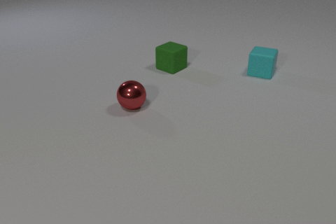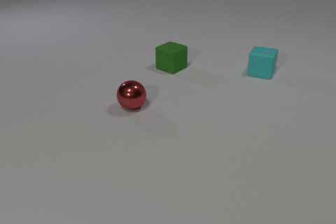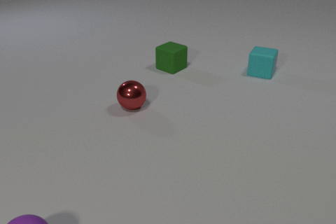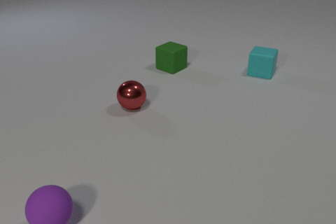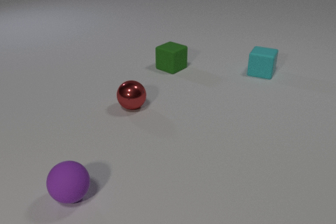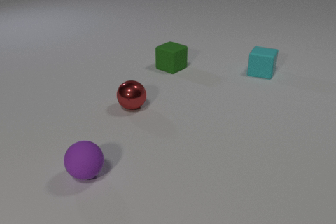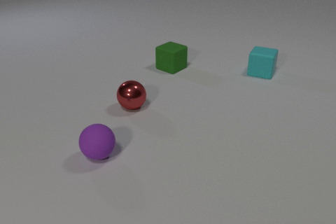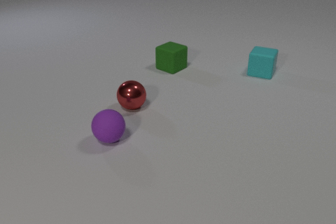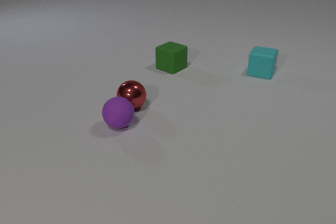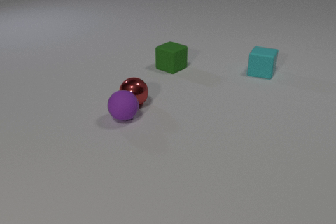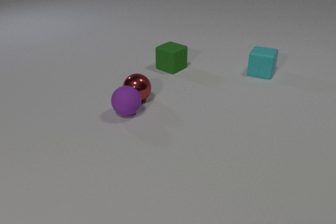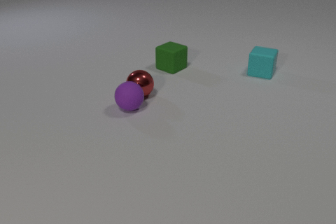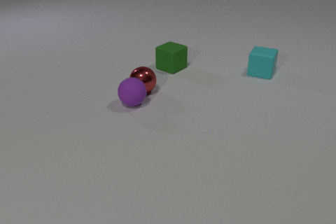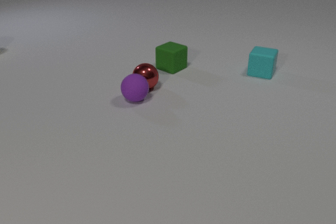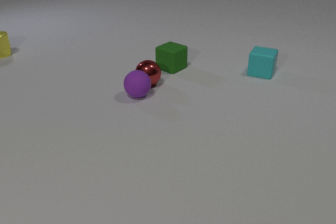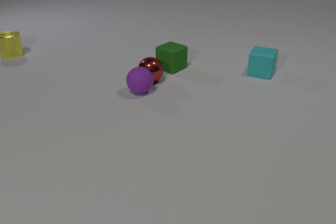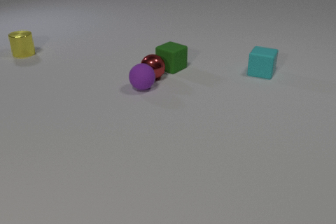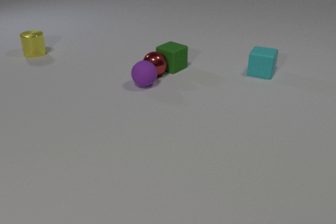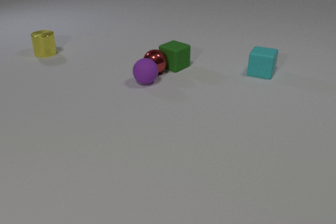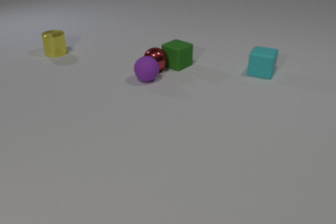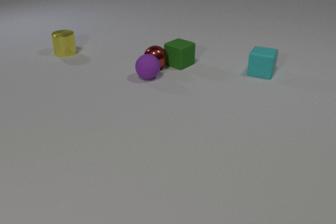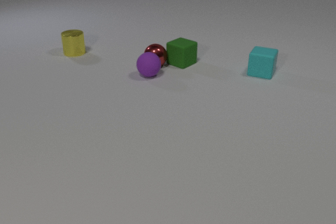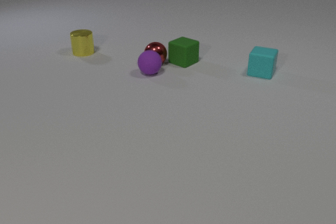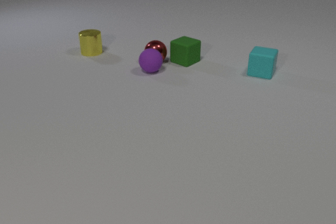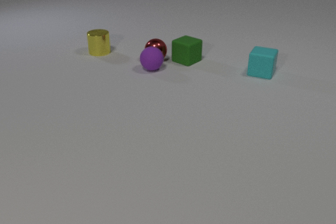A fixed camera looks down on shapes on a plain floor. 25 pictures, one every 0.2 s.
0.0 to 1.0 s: The purple rubber sphere comes in at the bottom edge, rolls away from the camera and to the right.
1.0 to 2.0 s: The purple rubber sphere rolls away from the camera and to the right. The red metal sphere rolls away from the camera. The purple rubber sphere and the red metal sphere collide.
2.0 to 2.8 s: The purple rubber sphere rolls away from the camera. The red metal sphere rolls away from the camera. The yellow metal cylinder comes in at the left edge, slides to the right.
2.8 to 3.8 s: The purple rubber sphere rolls away from the camera. The red metal sphere rolls away from the camera. The green rubber cube slides away from the camera and to the right. The yellow metal cylinder slides to the right. The red metal sphere and the green rubber cube collide.
3.8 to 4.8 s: The purple rubber sphere rolls away from the camera. The red metal sphere rolls away from the camera. The green rubber cube slides away from the camera and to the right. The yellow metal cylinder slides to the right.
What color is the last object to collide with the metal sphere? green.
Are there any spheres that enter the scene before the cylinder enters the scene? yes.
How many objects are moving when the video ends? 4.
